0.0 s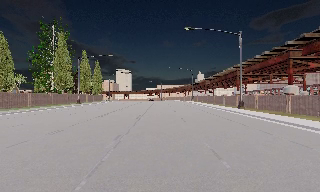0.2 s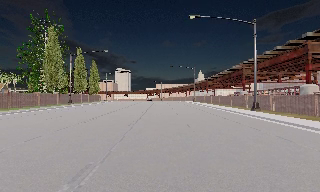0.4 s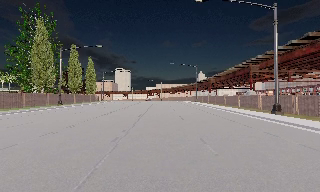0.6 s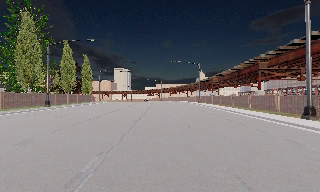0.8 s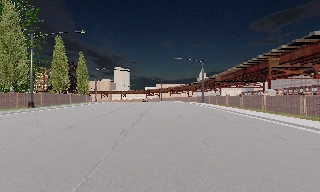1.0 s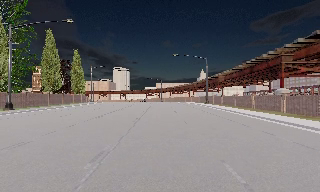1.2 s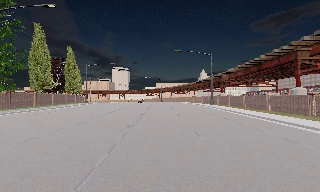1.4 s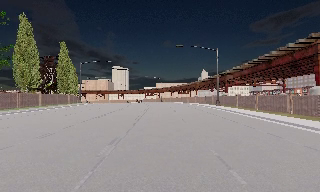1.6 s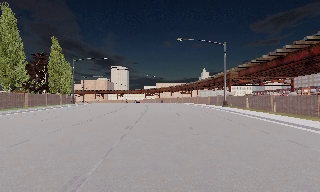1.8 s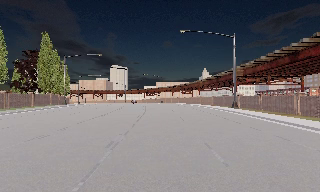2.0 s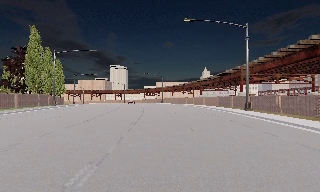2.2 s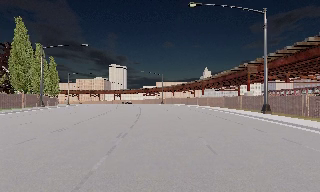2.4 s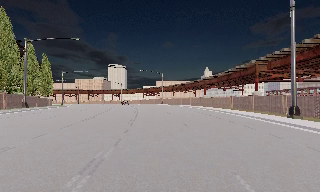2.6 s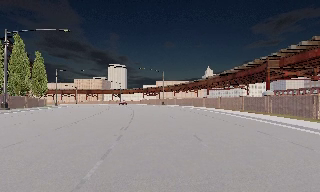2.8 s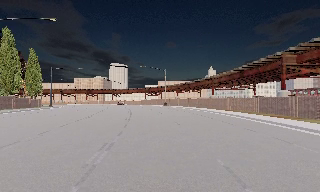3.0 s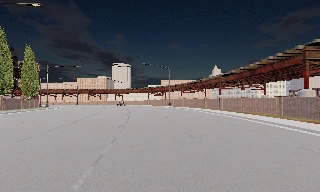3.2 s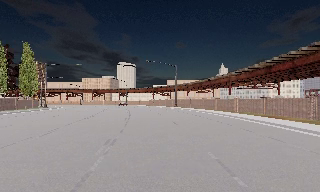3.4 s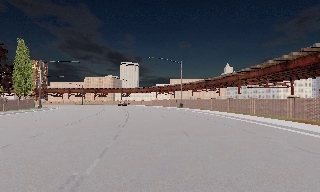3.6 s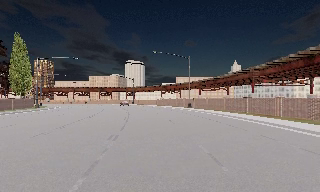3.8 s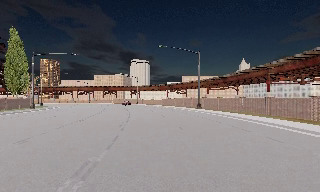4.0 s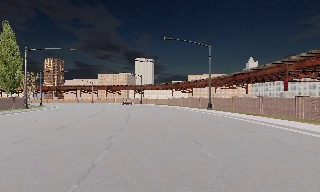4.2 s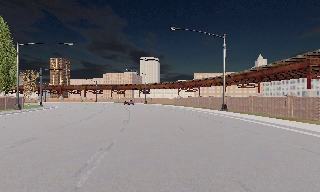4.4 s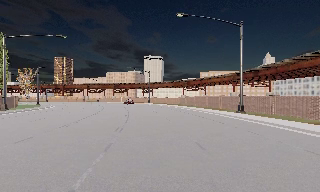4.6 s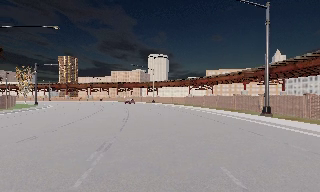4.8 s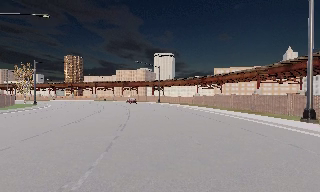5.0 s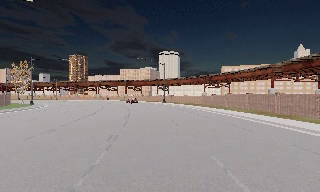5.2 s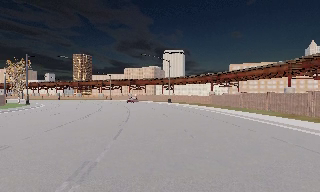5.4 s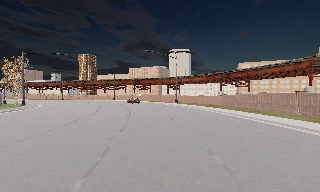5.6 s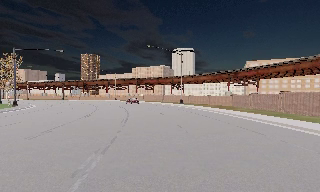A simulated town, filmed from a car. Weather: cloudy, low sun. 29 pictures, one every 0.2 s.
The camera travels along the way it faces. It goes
forward.
0.0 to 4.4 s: The camera pans to its left, which is counterclockwise from overhead, by about 15 degrees. It travels forward, about 70 m, so what stands in front looms larger.
4.4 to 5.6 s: The camera pans to its left, which is counterclockwise from overhead, by about 10 degrees. It travels forward, about 19 m, so what stands in front looms larger.
The film runs forward here.
